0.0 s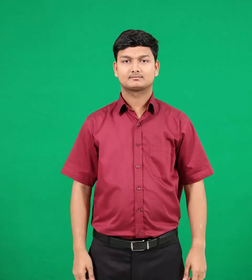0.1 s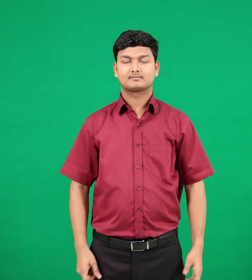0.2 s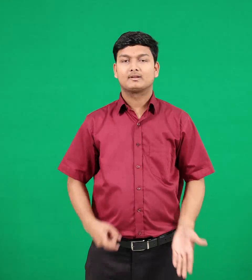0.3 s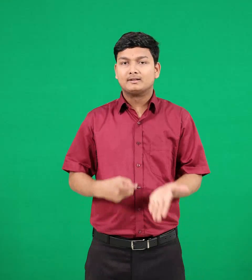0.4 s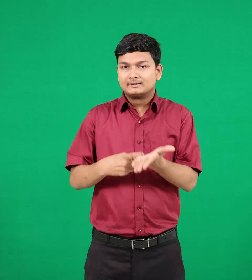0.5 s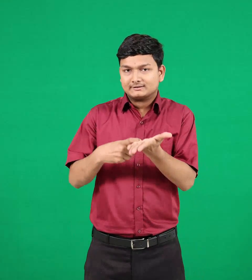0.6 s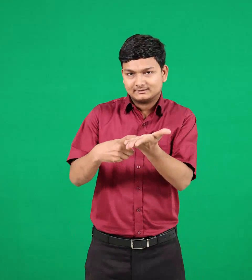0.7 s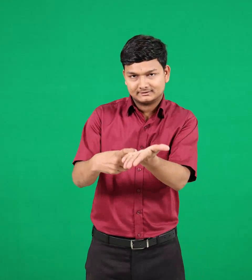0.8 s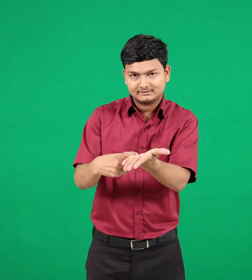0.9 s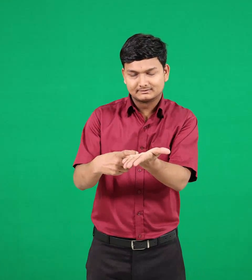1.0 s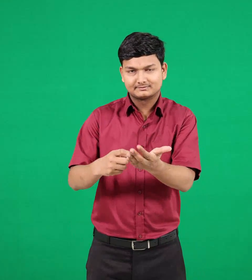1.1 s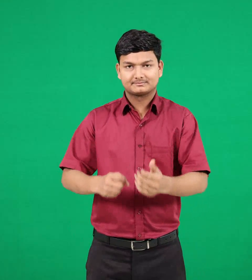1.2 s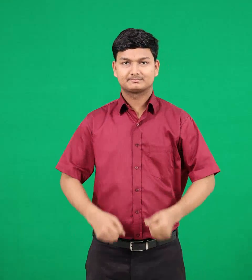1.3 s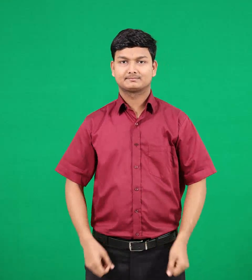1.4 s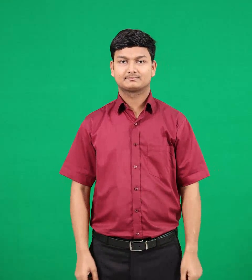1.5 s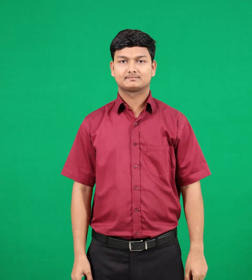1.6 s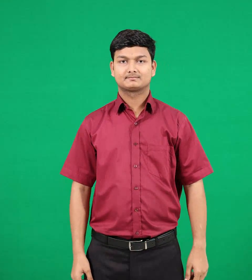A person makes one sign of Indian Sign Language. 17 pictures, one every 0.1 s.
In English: respect
